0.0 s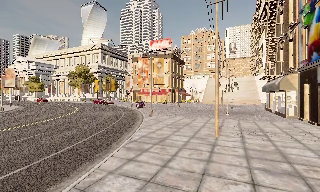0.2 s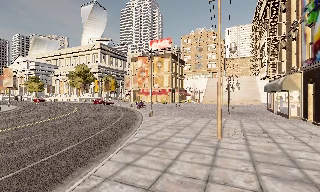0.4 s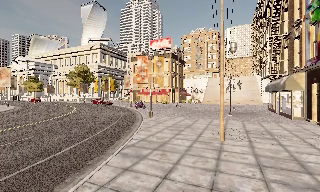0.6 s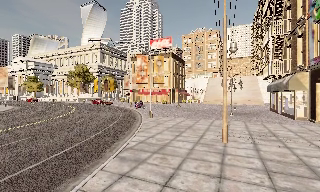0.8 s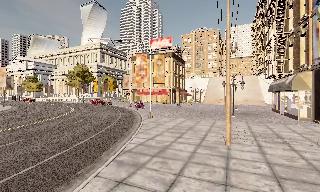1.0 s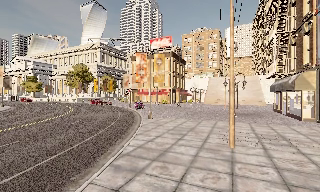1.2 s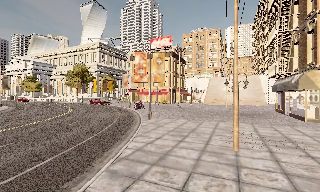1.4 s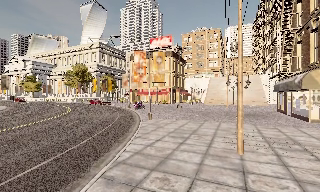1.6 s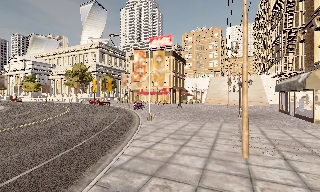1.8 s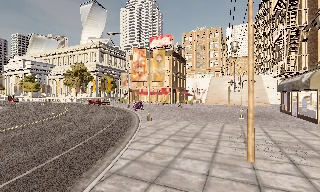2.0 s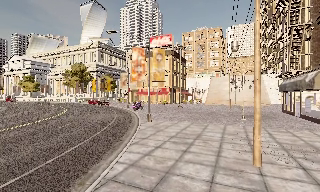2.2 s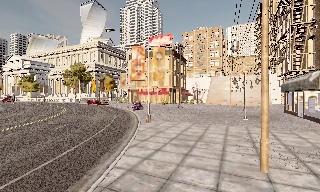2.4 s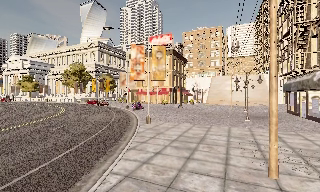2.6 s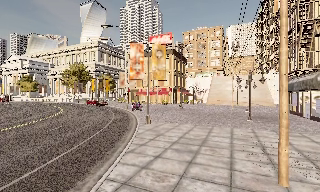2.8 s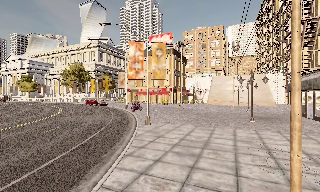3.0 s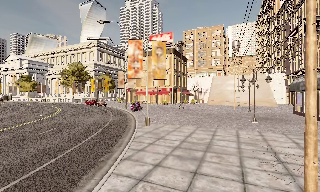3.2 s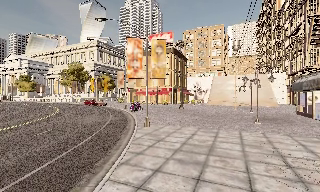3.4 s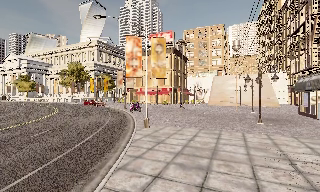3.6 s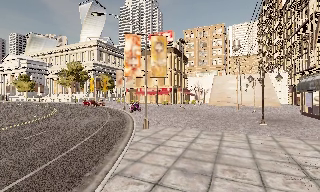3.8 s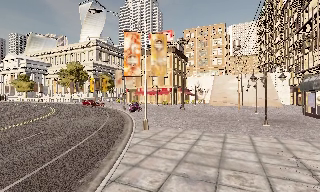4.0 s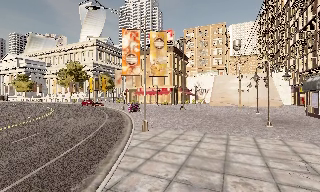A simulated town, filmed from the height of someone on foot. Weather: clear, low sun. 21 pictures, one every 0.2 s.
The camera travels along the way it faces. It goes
forward.
0.0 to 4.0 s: The camera travels forward, about 7 m, so what stands in front looms larger.
The film runs forward here.
